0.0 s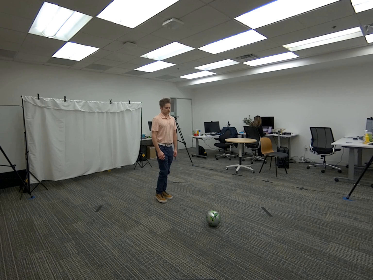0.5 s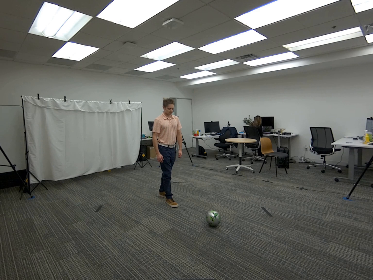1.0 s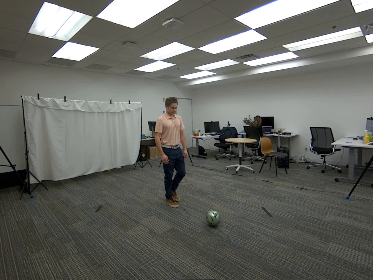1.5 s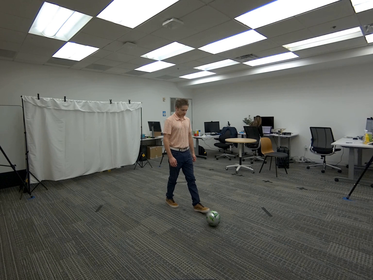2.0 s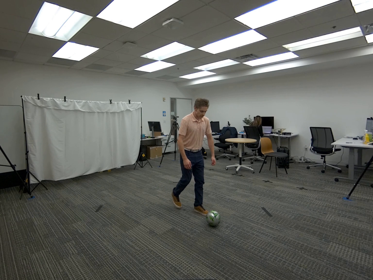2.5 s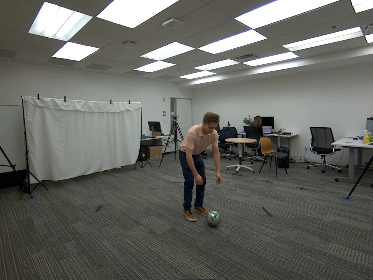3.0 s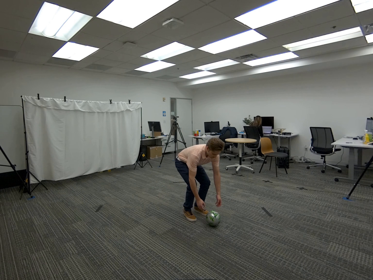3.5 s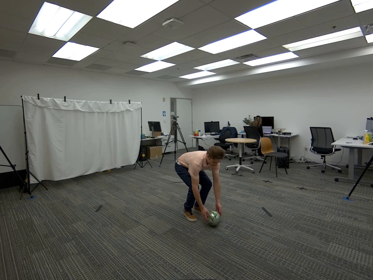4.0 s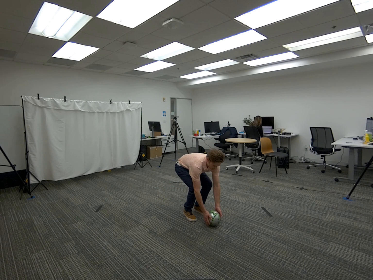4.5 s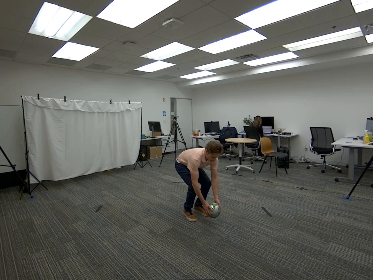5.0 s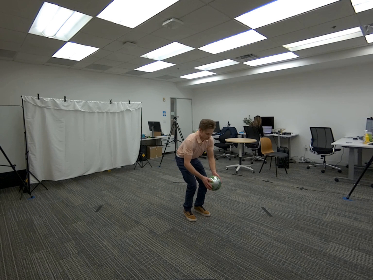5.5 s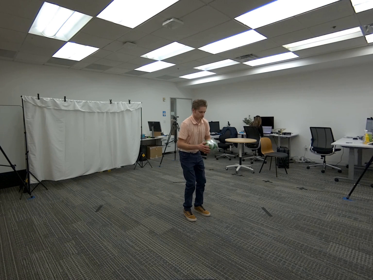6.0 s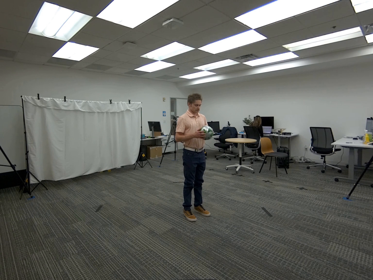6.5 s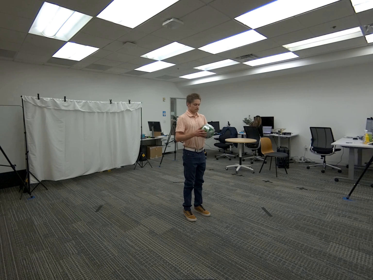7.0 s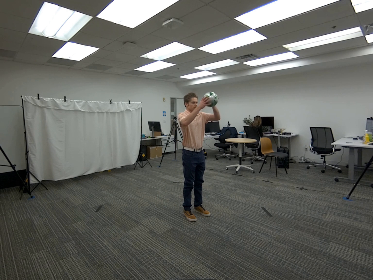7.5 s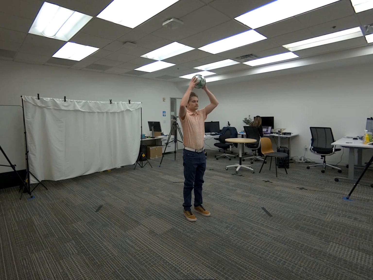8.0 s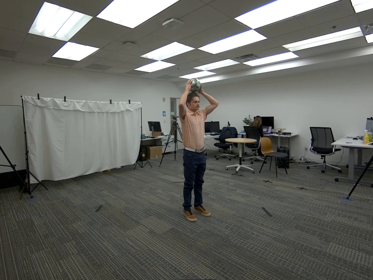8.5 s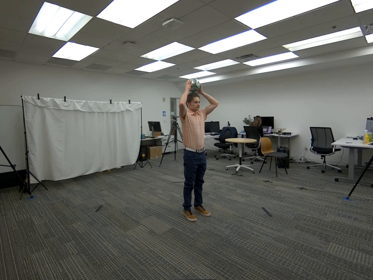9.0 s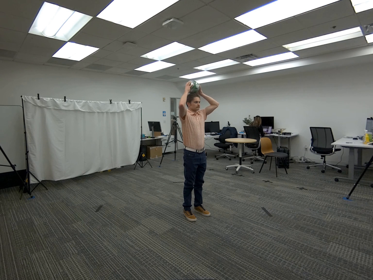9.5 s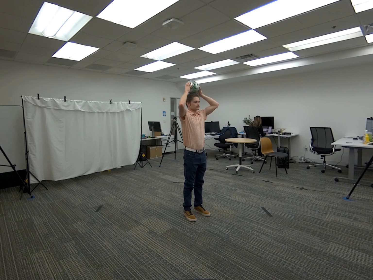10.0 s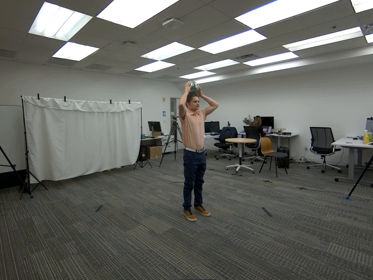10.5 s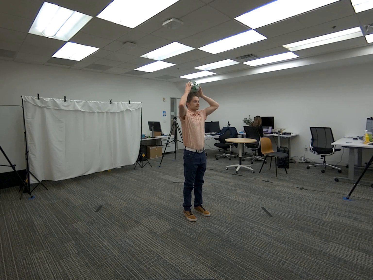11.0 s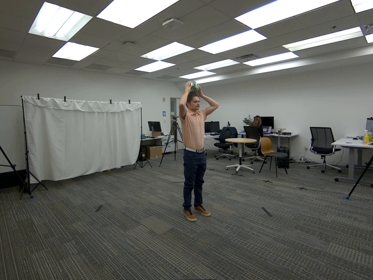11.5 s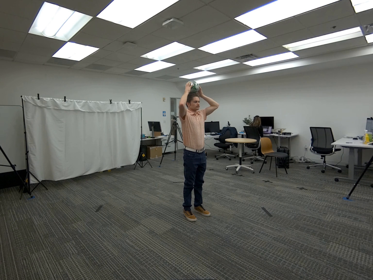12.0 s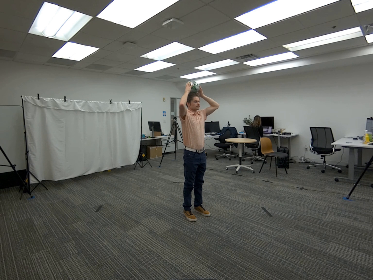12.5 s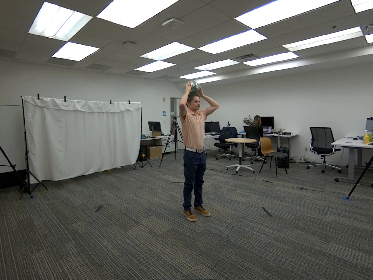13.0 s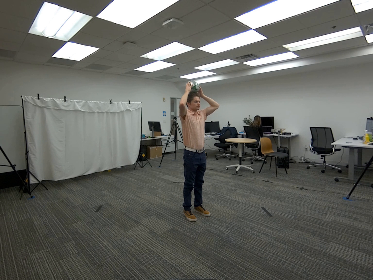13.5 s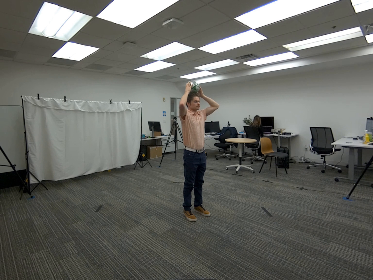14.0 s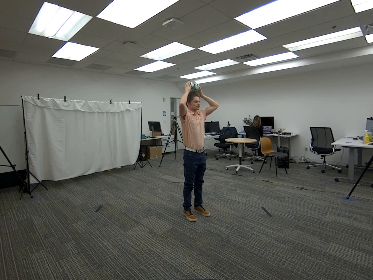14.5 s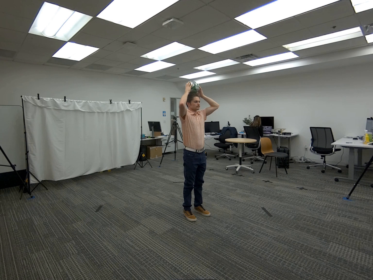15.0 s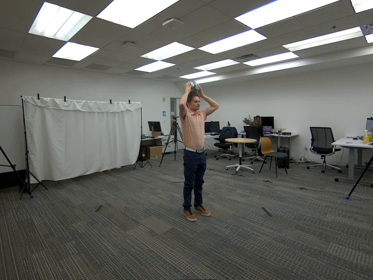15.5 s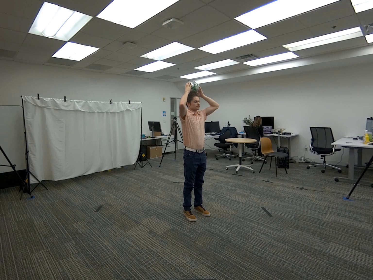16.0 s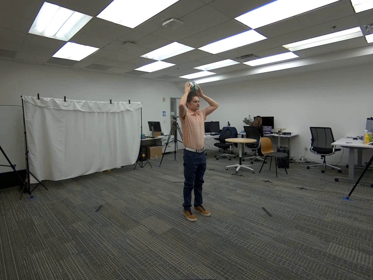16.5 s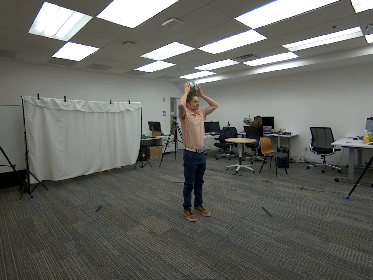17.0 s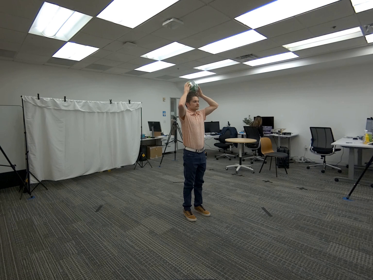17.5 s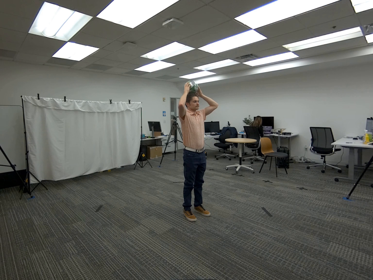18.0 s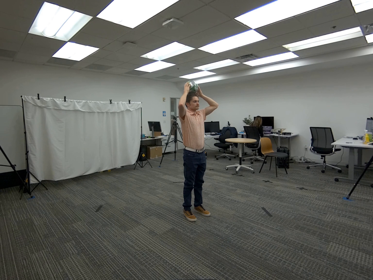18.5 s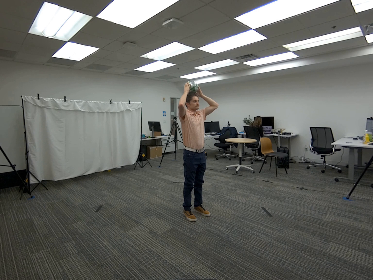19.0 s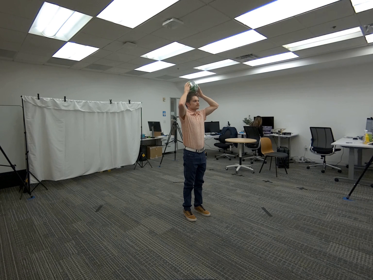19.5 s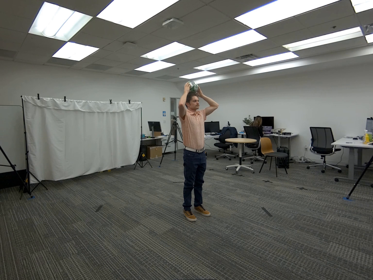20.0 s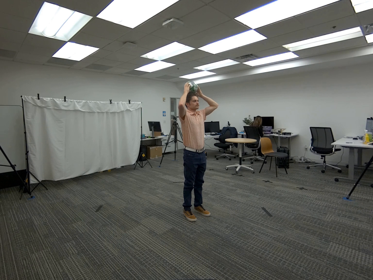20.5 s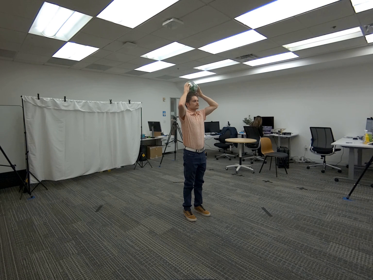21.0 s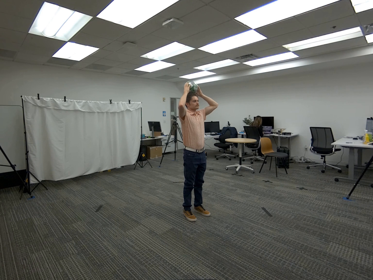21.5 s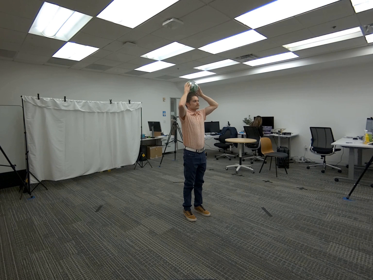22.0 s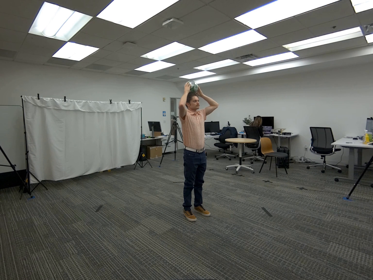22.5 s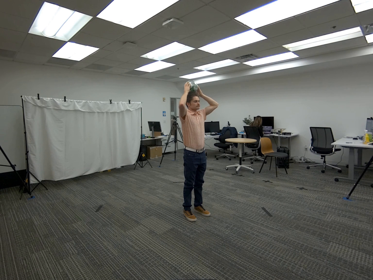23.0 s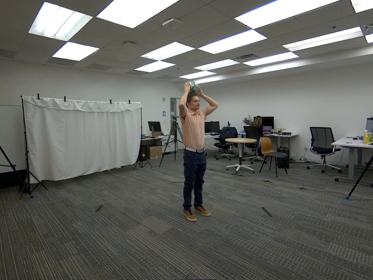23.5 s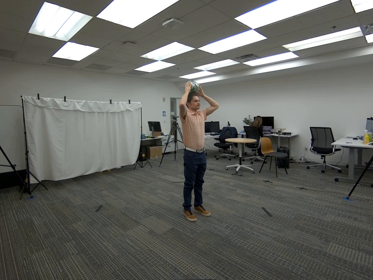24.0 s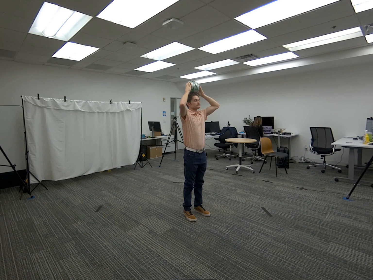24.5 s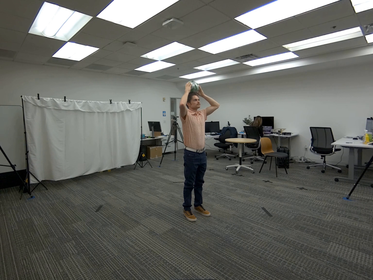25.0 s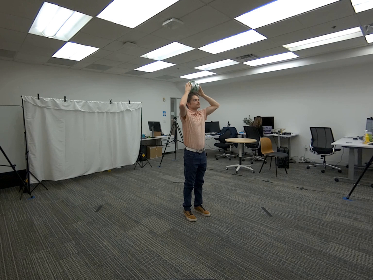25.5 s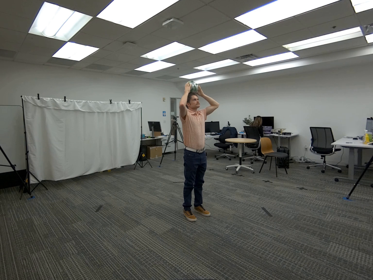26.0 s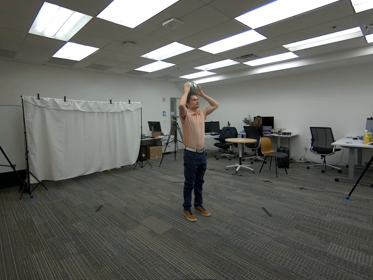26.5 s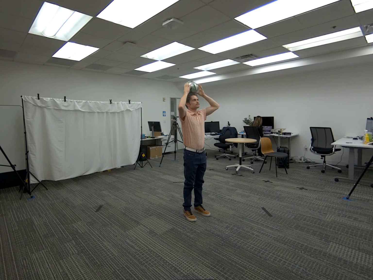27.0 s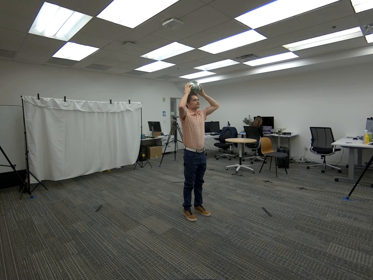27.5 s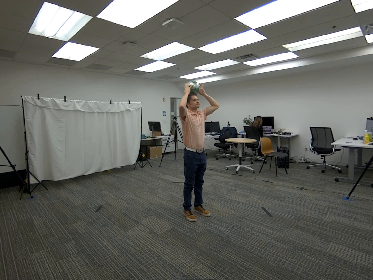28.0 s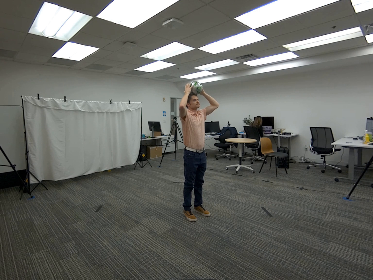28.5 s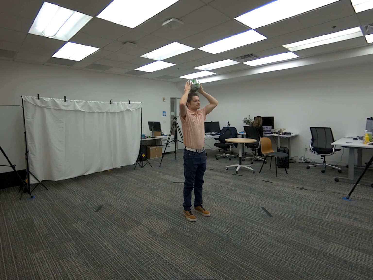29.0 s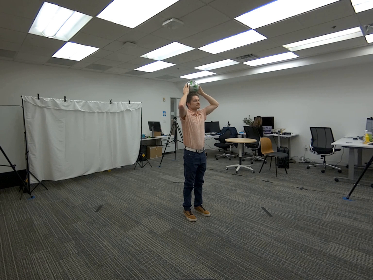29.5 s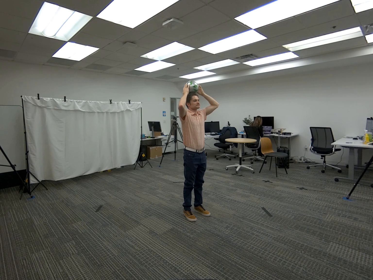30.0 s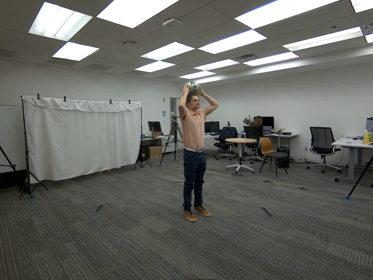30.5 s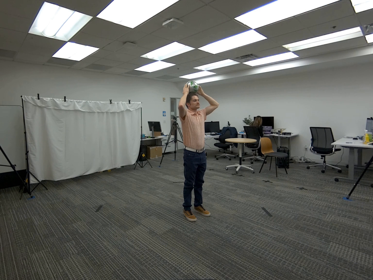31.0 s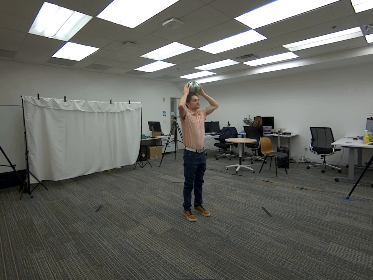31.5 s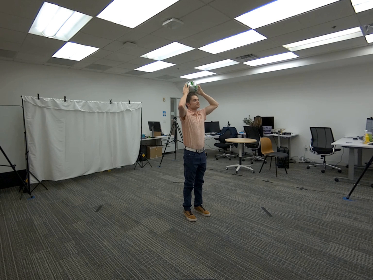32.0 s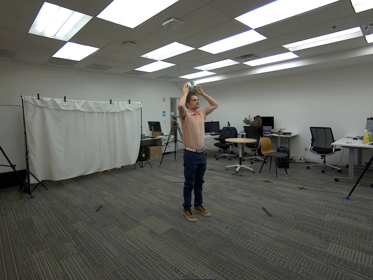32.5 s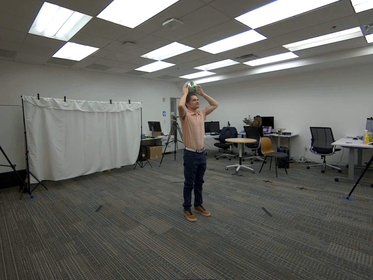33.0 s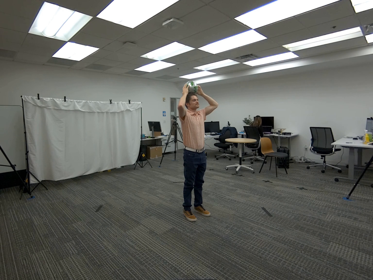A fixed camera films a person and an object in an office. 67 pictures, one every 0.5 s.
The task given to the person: Walk over to the soccer ball pick up the soccer ball with both hands and attempt to balance the soccer ball on your head.
